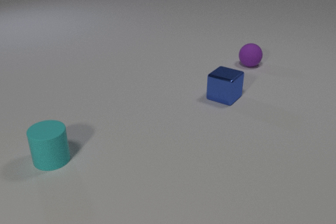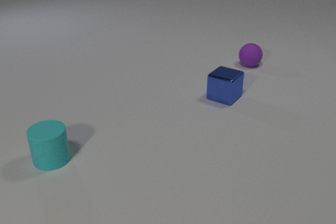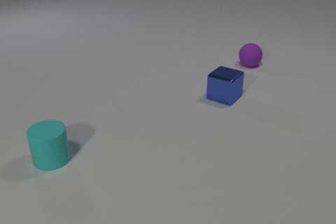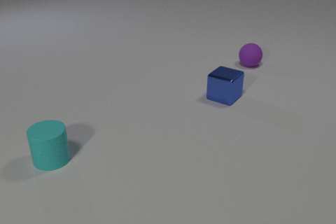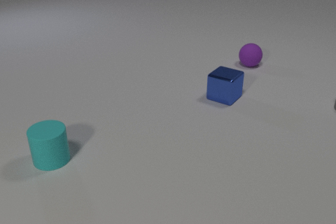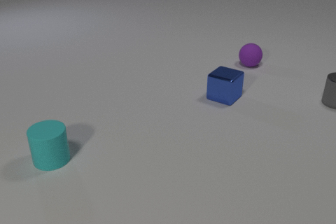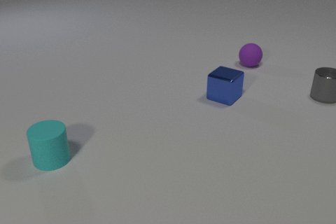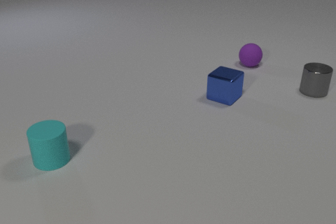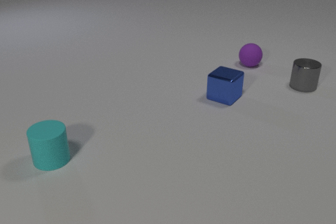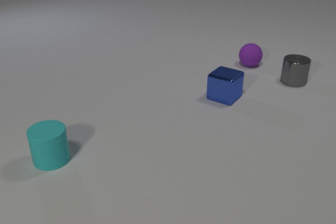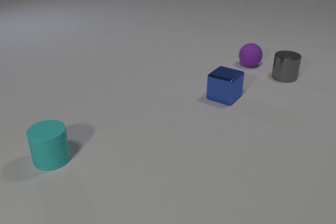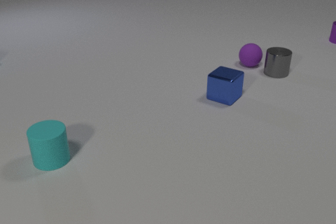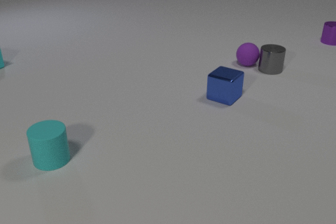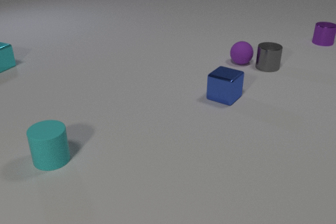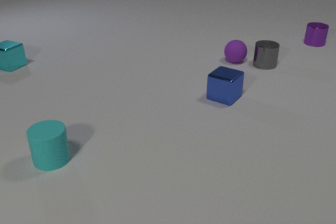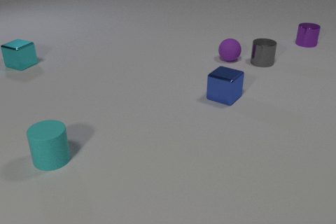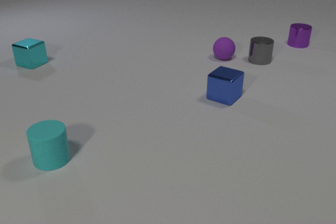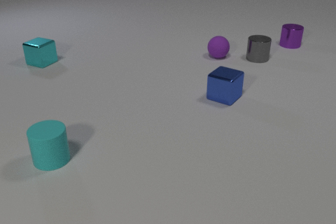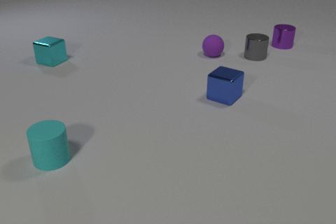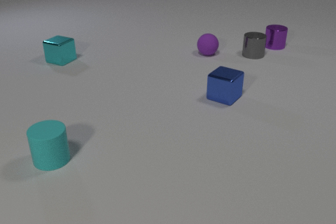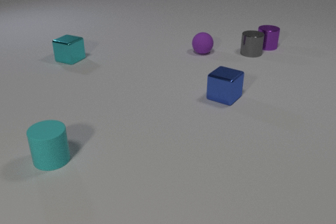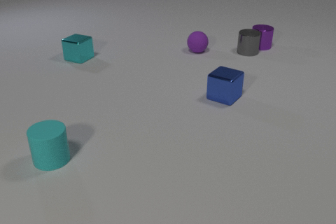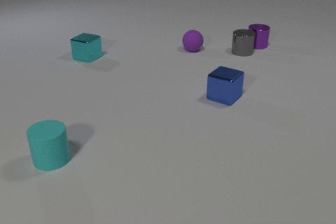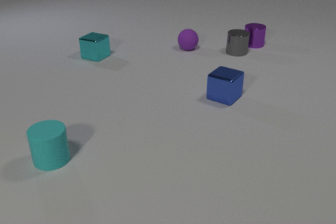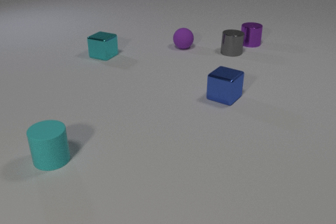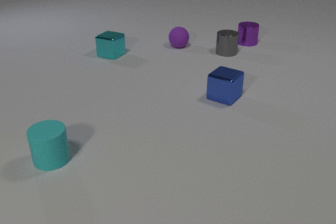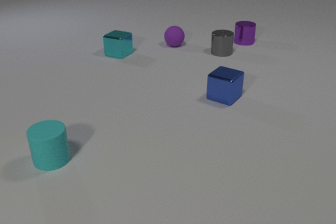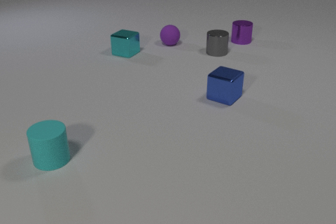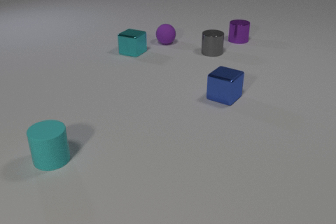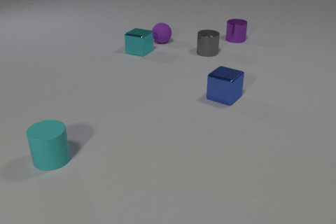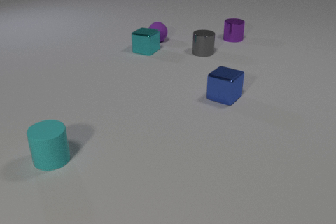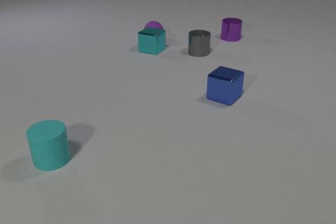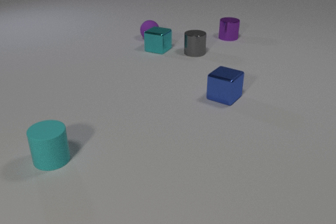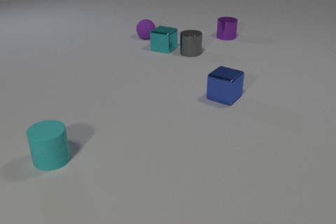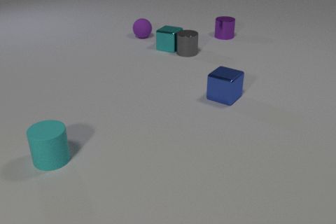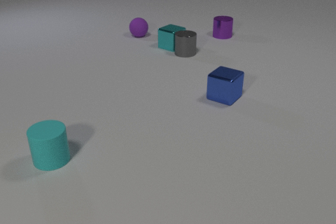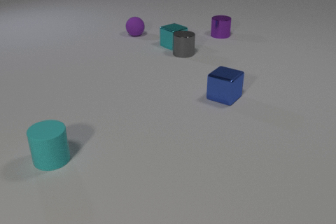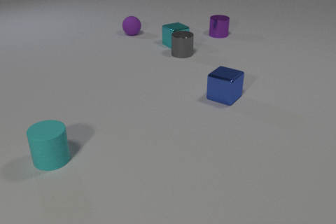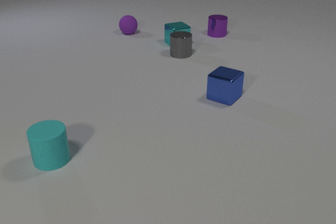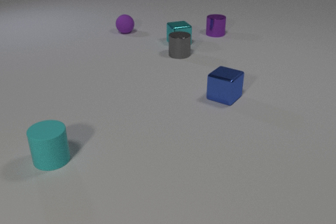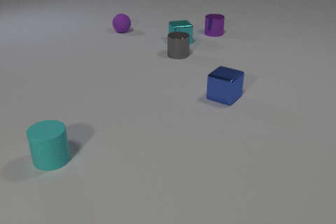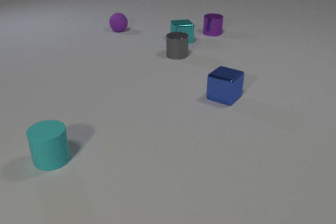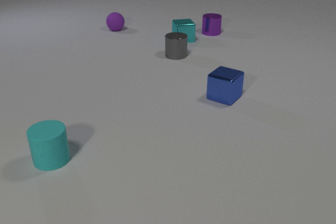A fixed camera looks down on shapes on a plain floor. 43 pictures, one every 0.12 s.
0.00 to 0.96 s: The gray metal cylinder comes in at the right edge, slides to the left and away from the camera.
0.96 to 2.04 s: The gray metal cylinder slides away from the camera and to the left. The purple rubber sphere rolls to the left and away from the camera. The purple metal cylinder comes in at the right edge, slides to the left and toward the camera. The cyan metal cube comes in at the left edge, slides to the right. The gray metal cylinder and the purple rubber sphere collide.
2.04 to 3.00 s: The gray metal cylinder slides to the left. The purple rubber sphere rolls to the left and away from the camera. The purple metal cylinder slides to the left. The cyan metal cube slides to the right. The gray metal cylinder and the purple metal cylinder collide.
3.00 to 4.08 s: The gray metal cylinder slides to the left. The purple rubber sphere rolls to the left and away from the camera. The purple metal cylinder slides to the left and away from the camera. The cyan metal cube slides to the right. The gray metal cylinder and the cyan metal cube collide.
4.08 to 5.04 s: The gray metal cylinder slides to the left and toward the camera. The purple rubber sphere rolls to the left and away from the camera. The purple metal cylinder slides to the left and away from the camera. The cyan metal cube slides away from the camera and to the right, spins so that its near face slides to the left, clockwise seen from above.
Are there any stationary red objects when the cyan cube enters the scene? no.
How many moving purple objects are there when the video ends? 2.
How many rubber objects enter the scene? 0.
